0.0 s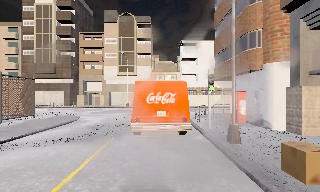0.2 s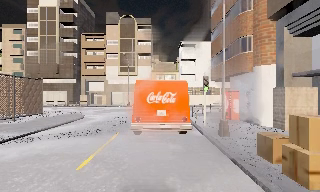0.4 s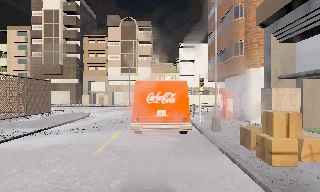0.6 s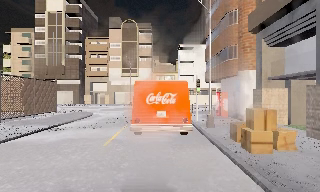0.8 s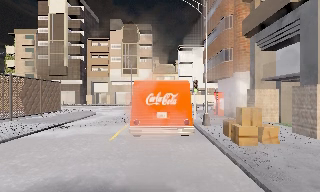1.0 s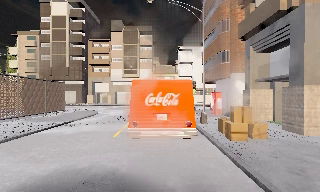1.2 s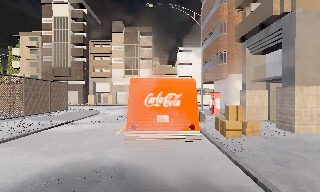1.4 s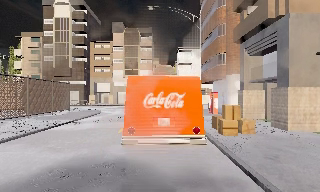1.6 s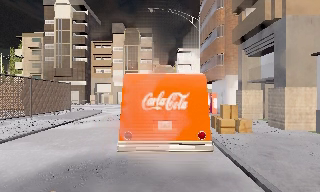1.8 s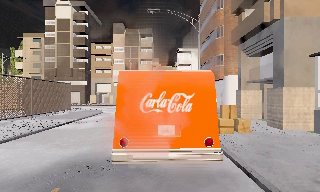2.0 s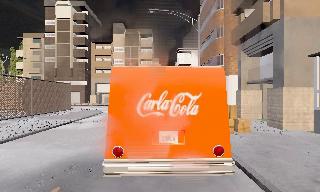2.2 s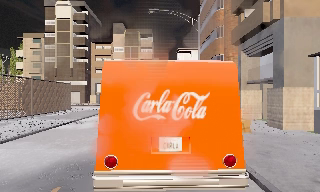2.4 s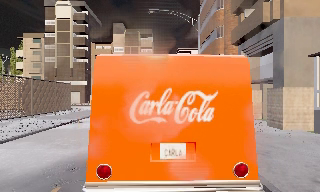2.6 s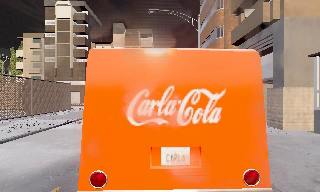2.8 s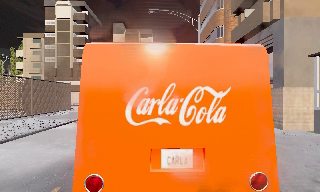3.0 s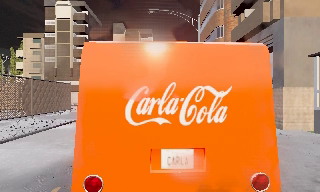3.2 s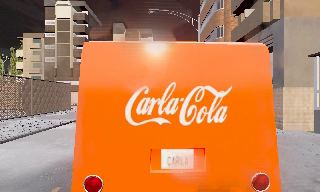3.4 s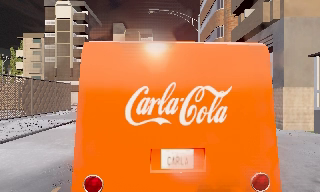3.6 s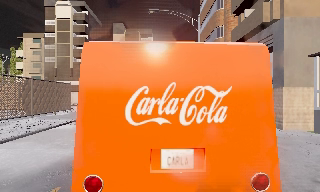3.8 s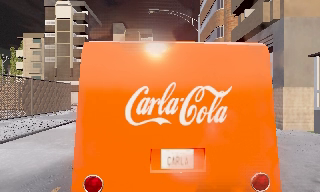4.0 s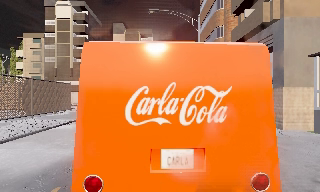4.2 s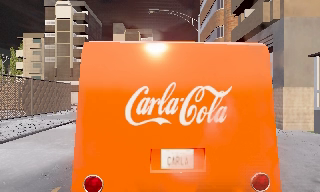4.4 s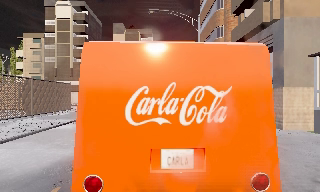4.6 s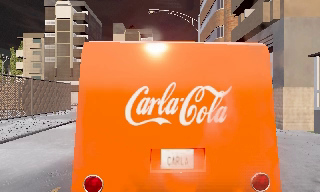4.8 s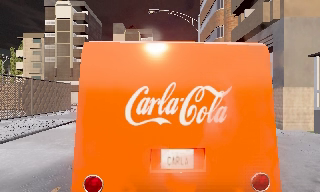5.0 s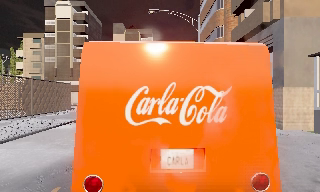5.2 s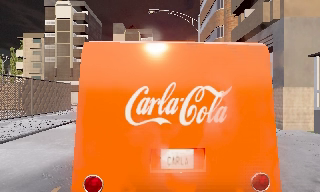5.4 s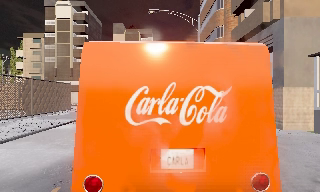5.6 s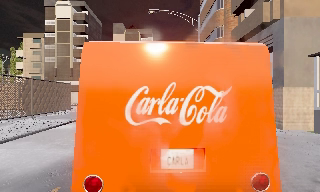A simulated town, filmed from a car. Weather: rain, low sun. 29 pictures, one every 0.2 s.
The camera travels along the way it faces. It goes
backward.
0.0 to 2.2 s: The camera travels backward, about 5 m, so what stands in front gets smaller. It loses speed.
2.2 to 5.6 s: The camera keeps its place and its aim.
The film runs backward here.
